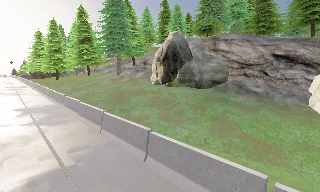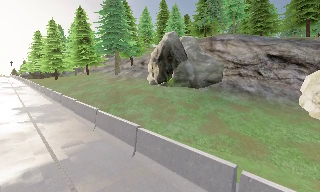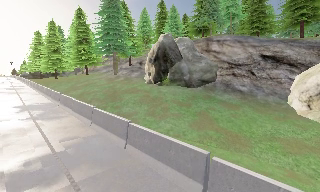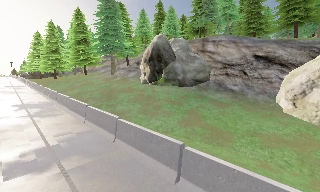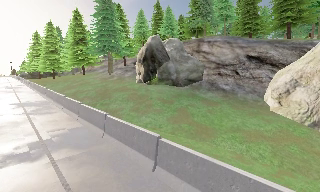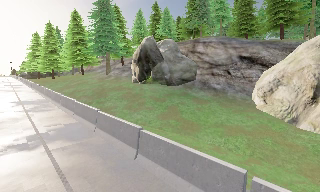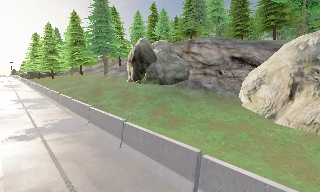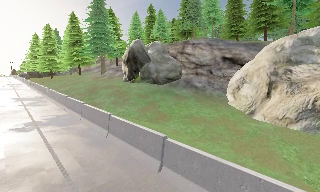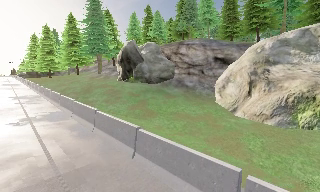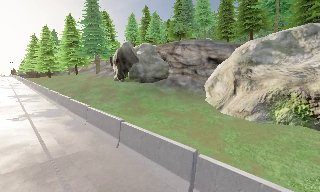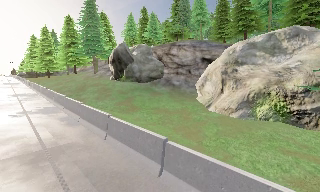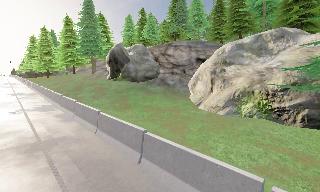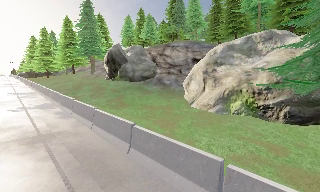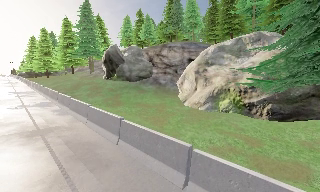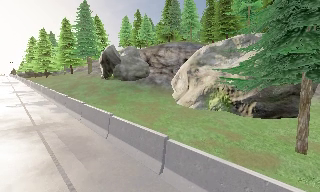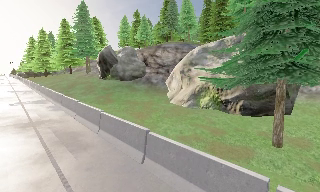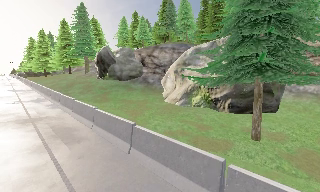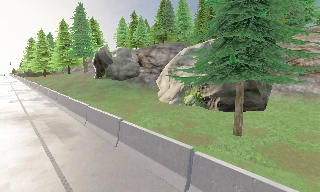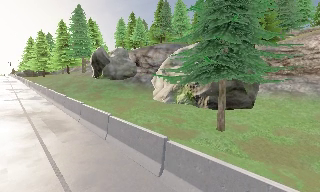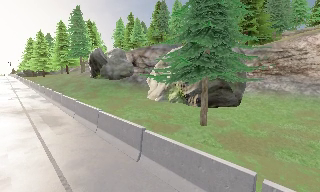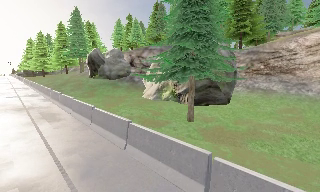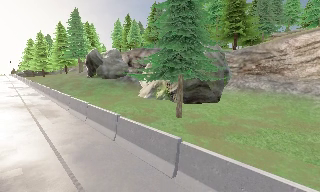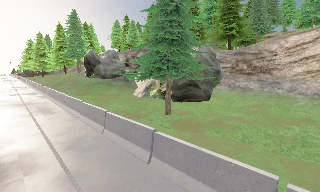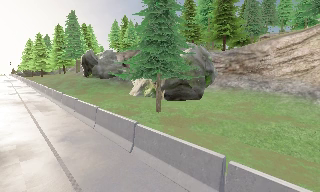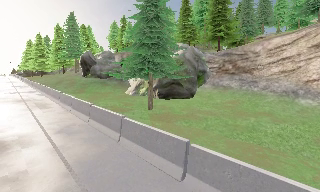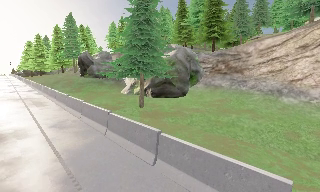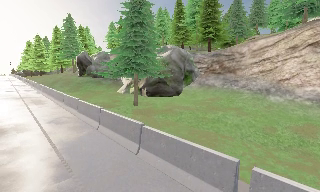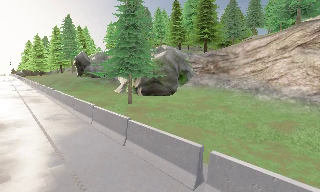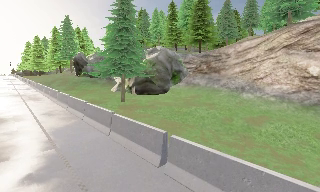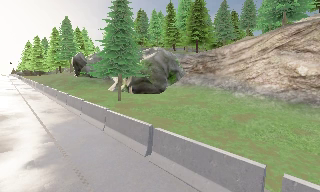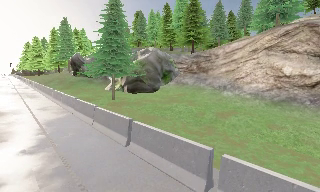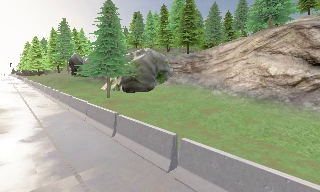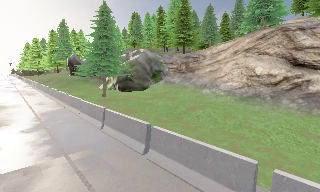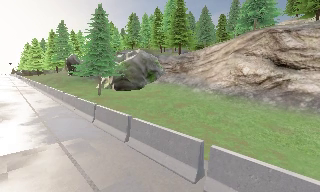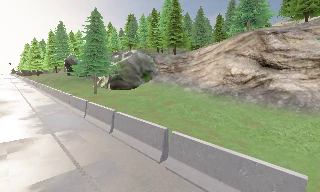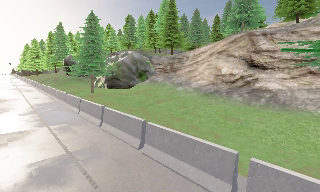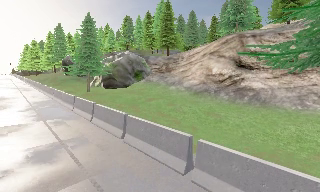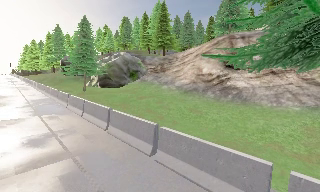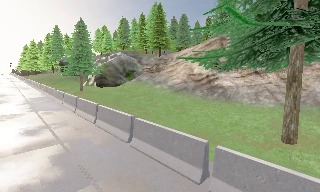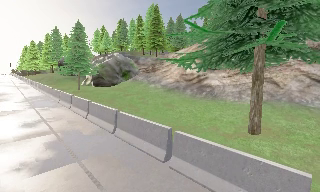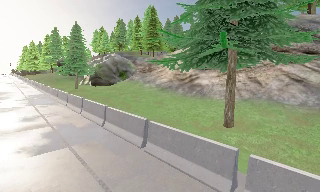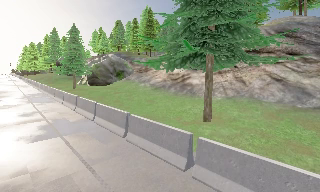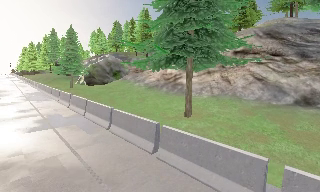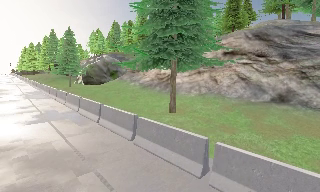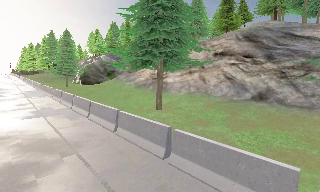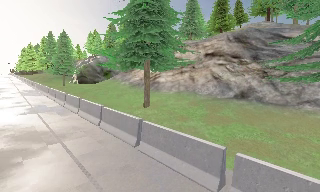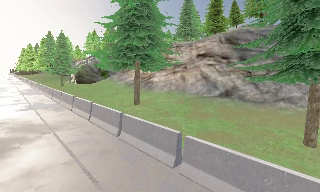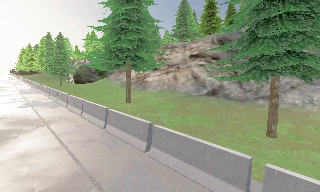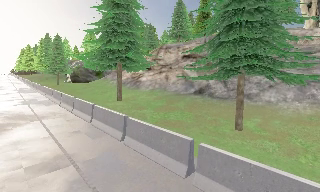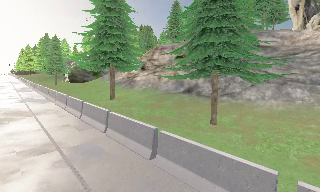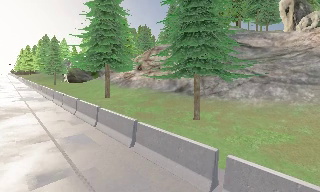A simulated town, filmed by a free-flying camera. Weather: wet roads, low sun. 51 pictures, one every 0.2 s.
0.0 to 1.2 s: The camera travels to its right and backward, about 5 m, so close, fixed things drift to the left. It gains speed.
1.2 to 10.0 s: The camera travels backward and to its right, about 50 m, so what stands in front gets smaller.
The film runs backward here.
